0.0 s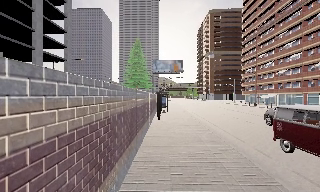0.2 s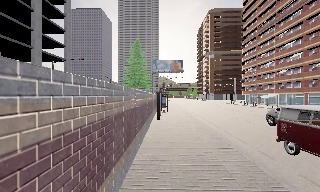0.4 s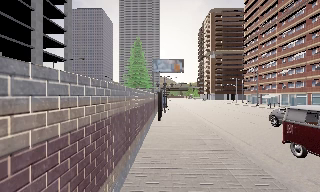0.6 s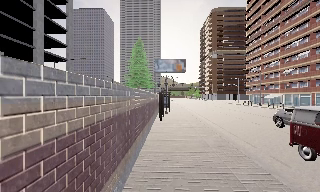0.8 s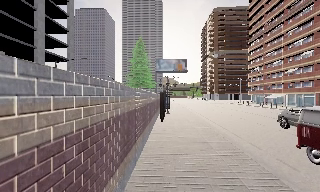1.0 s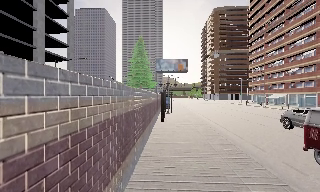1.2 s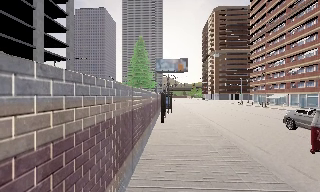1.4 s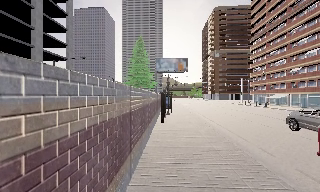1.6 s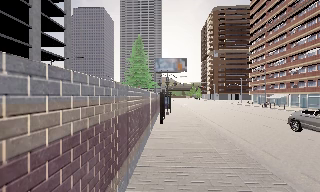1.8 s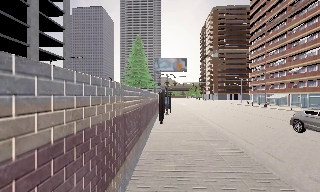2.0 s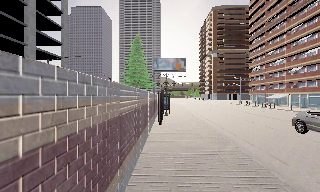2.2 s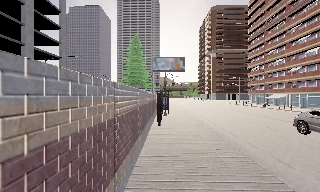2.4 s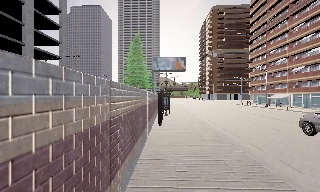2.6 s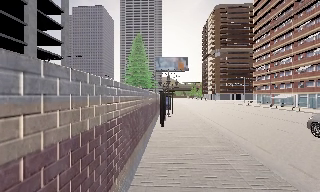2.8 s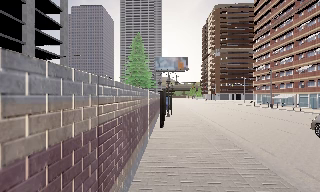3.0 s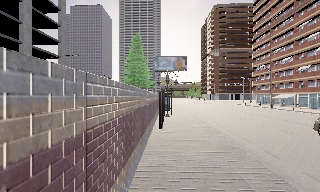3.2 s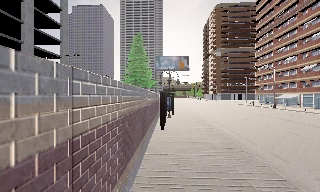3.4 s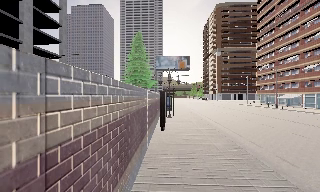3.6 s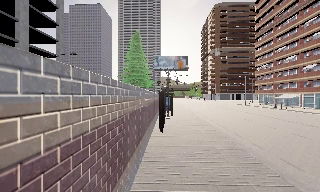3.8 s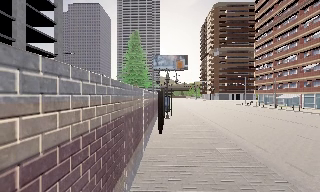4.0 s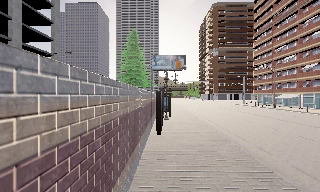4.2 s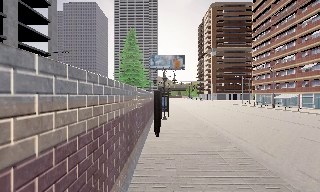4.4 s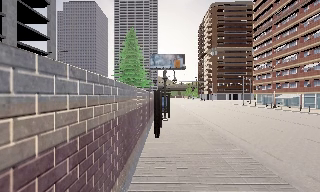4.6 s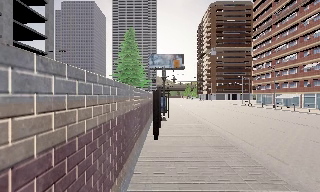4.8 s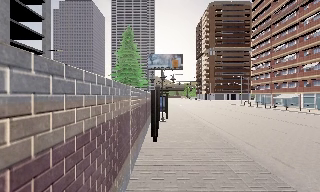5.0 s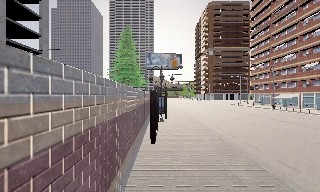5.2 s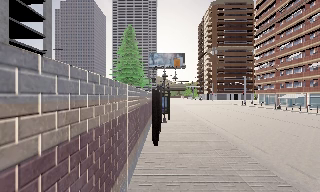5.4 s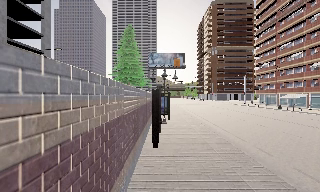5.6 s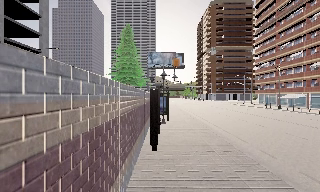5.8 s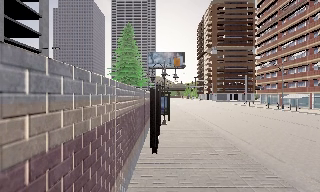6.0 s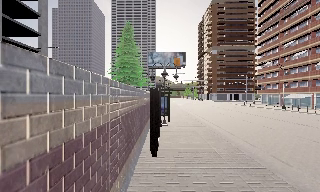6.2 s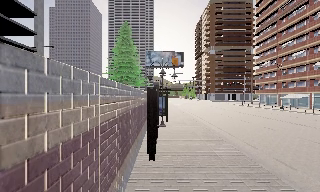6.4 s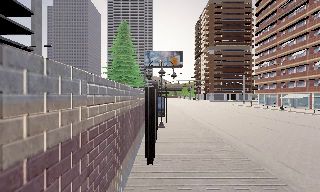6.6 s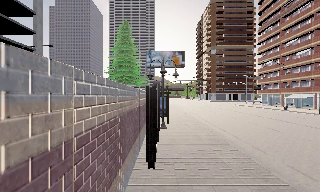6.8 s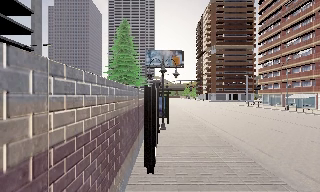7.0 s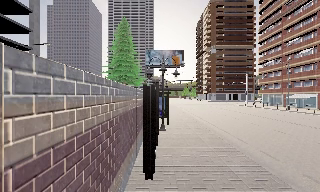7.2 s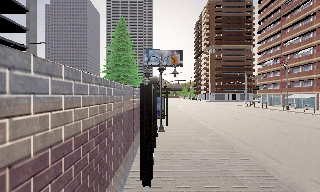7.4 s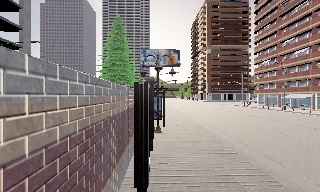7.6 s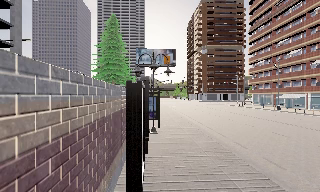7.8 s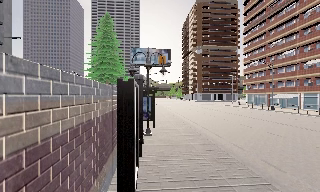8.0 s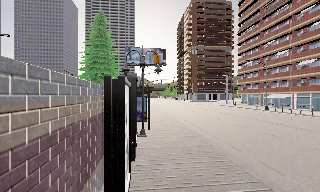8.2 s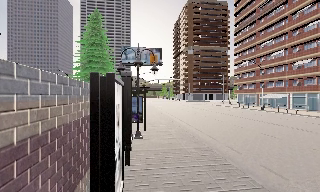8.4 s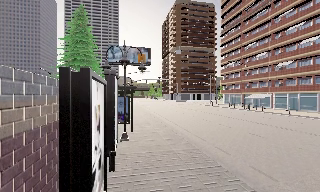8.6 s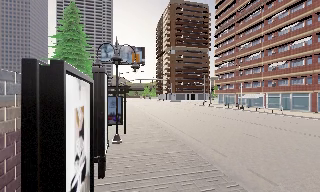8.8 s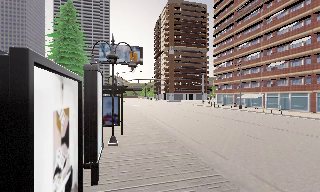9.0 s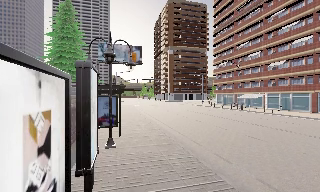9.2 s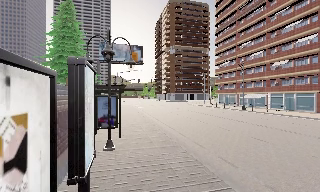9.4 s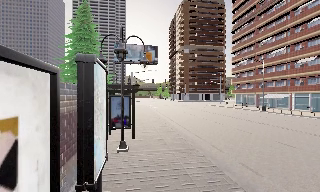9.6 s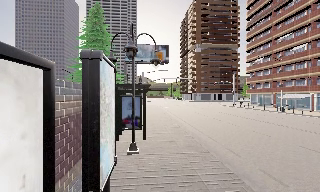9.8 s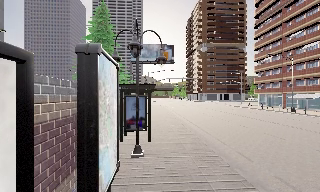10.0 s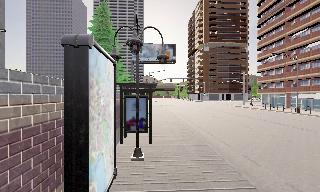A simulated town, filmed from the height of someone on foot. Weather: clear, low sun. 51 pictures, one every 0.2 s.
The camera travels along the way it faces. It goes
forward.
0.0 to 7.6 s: The camera travels forward, about 11 m, so what stands in front looms larger.
7.6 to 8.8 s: The camera swings to its right by about 10 degrees, and the scene slides to the left. It travels forward, about 2 m, so what stands in front looms larger.
8.8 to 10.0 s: The camera swings to its left by about 10 degrees, and the scene slides to the right. It travels forward, about 2 m, so what stands in front looms larger.
The film runs forward here.
